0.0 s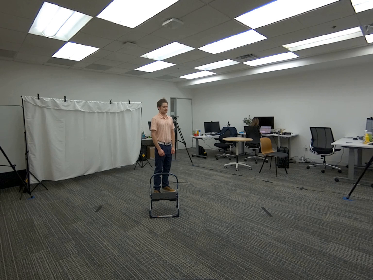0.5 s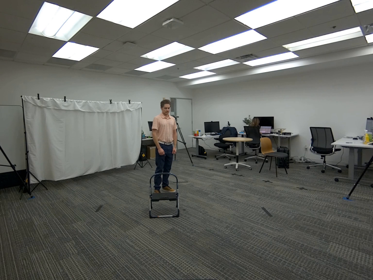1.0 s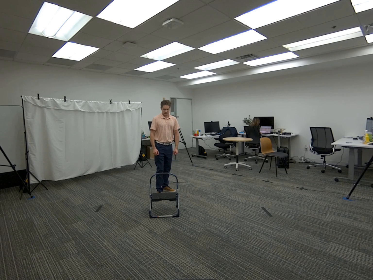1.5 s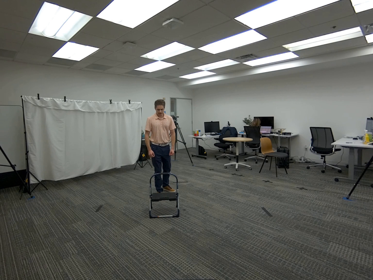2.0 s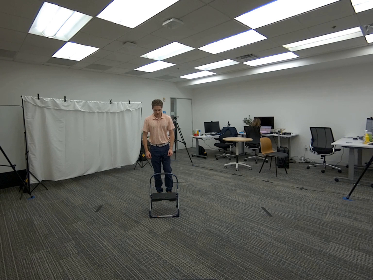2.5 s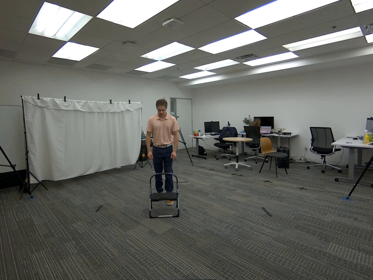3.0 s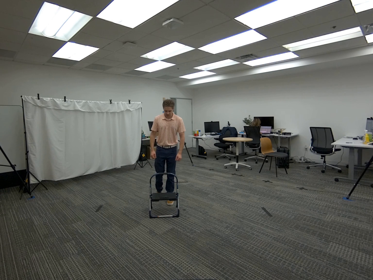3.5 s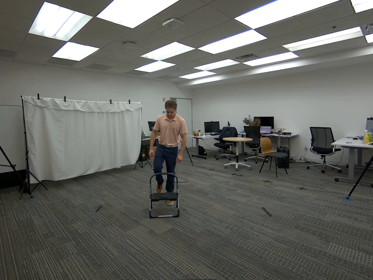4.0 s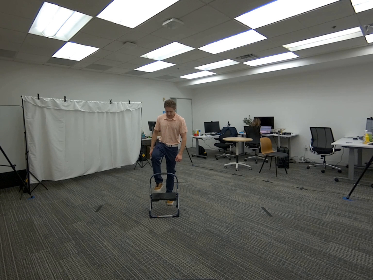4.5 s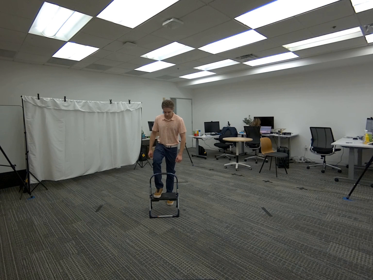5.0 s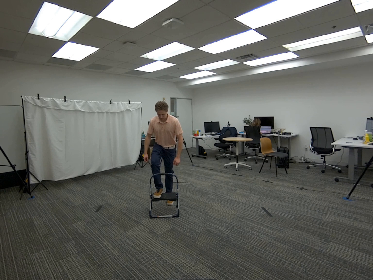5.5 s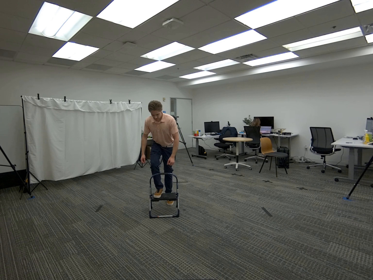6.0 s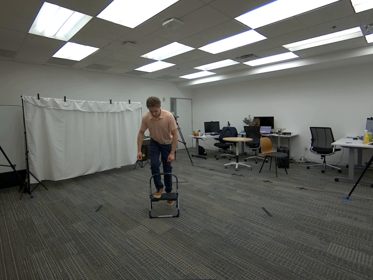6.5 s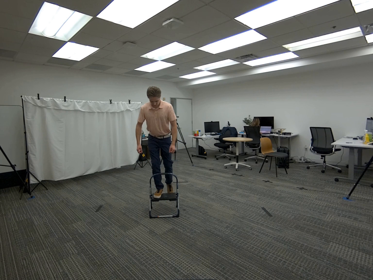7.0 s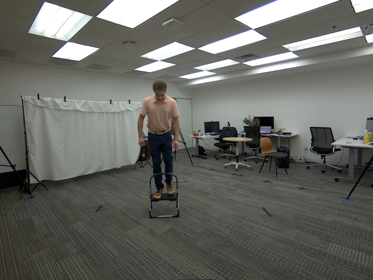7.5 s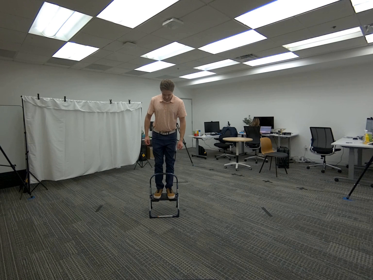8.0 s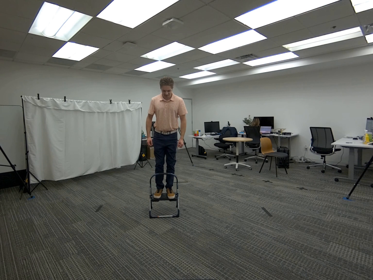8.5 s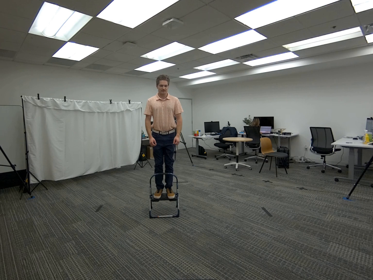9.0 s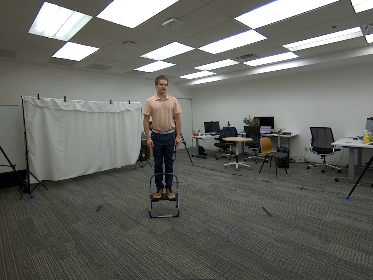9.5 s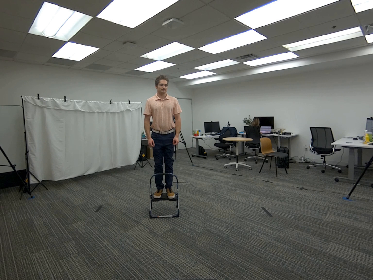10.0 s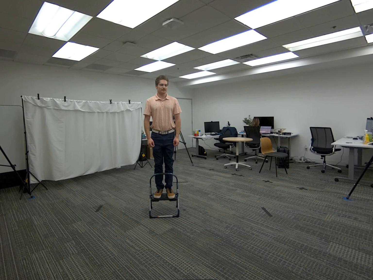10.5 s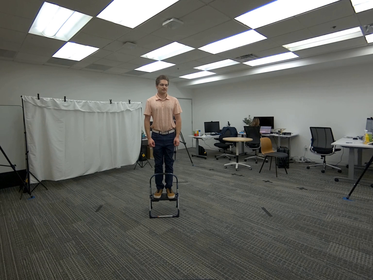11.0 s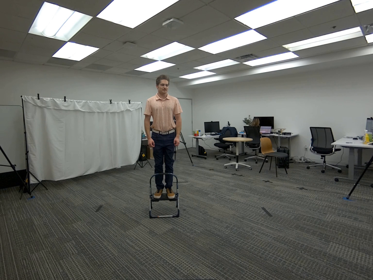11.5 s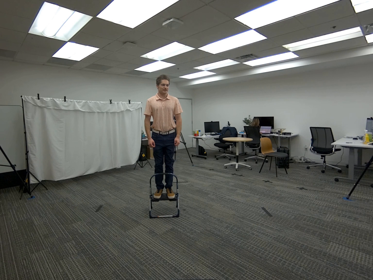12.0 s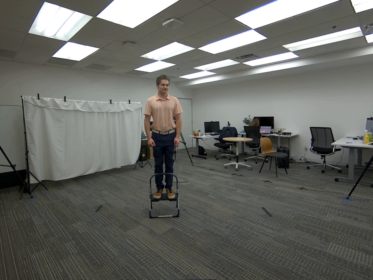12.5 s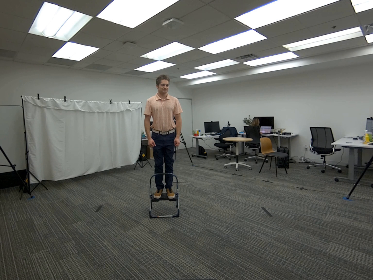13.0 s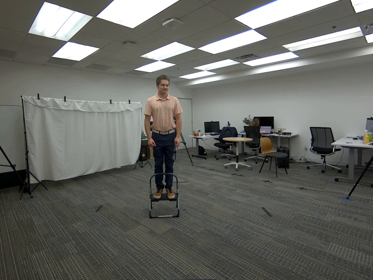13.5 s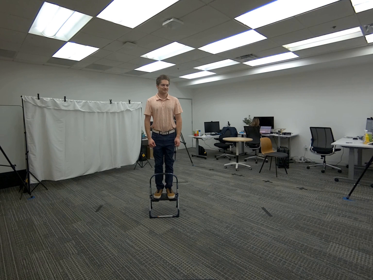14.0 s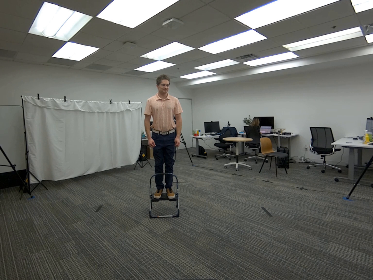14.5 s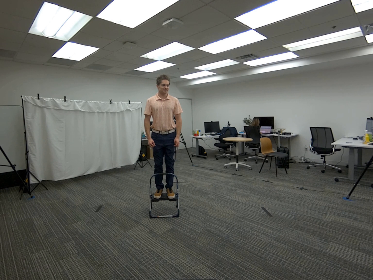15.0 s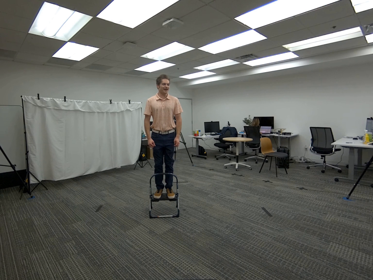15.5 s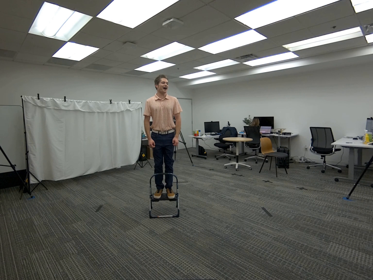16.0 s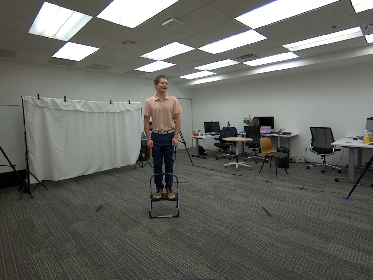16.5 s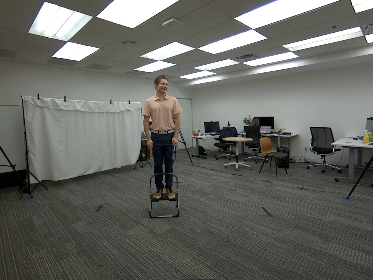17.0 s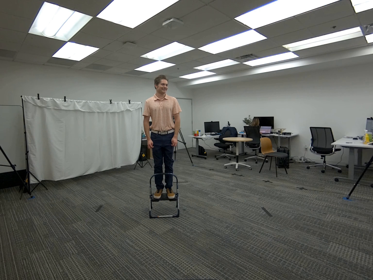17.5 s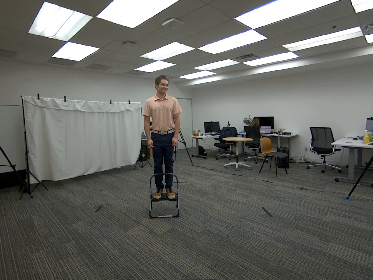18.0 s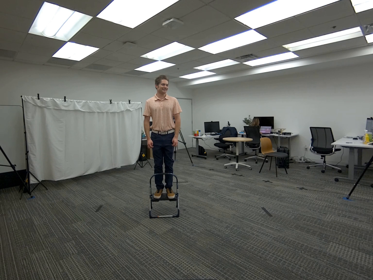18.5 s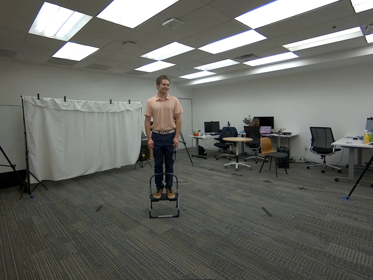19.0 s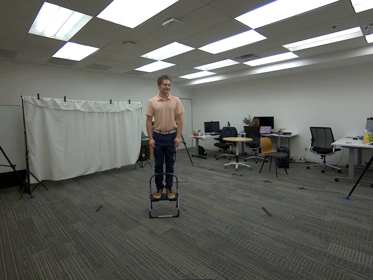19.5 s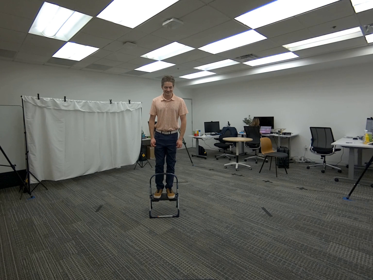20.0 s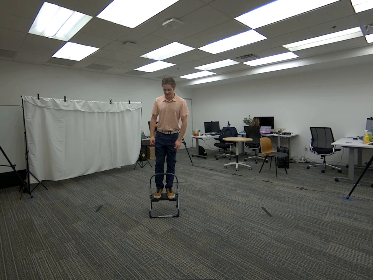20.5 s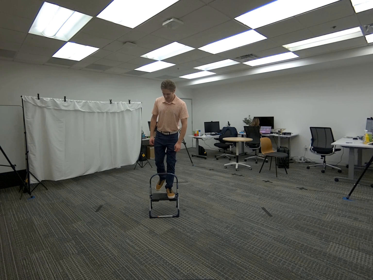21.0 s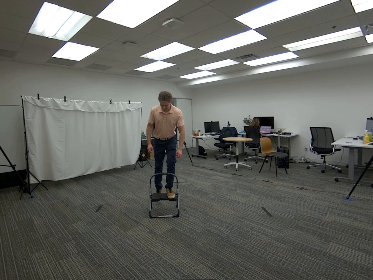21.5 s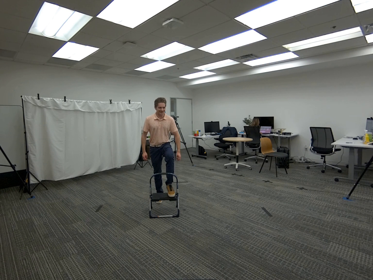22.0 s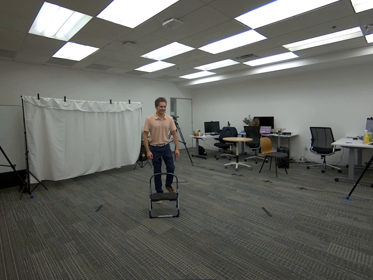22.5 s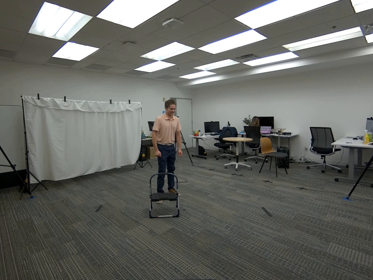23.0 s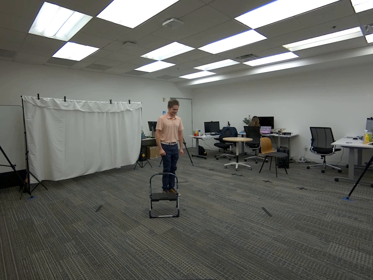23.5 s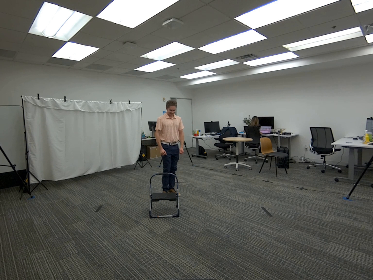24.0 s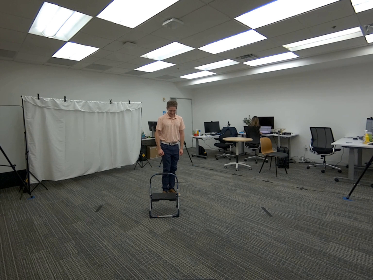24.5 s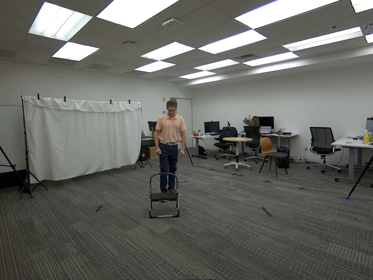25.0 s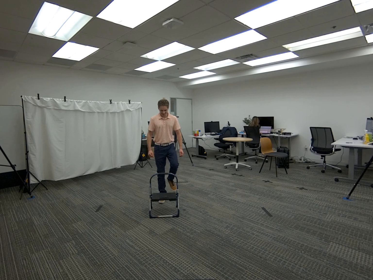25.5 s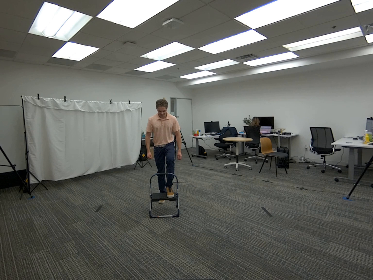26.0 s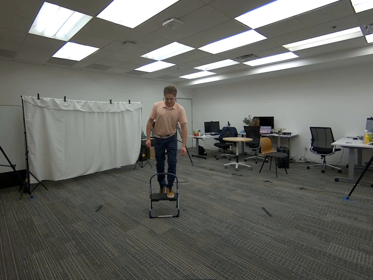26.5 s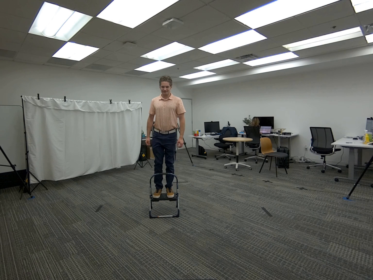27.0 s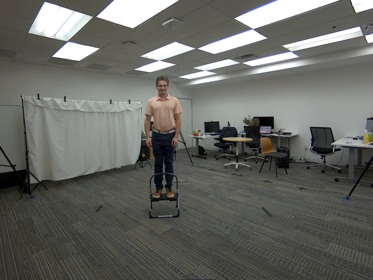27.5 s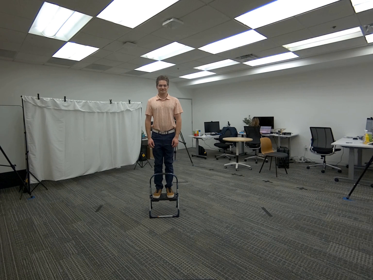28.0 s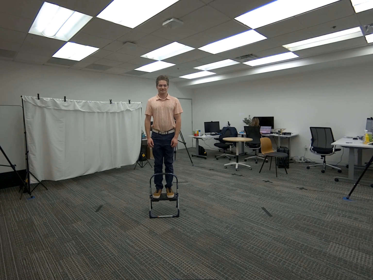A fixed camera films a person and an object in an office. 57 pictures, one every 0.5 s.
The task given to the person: Walk over to the step ladder and step onto the step ladder using both feet, one foot at a time.
